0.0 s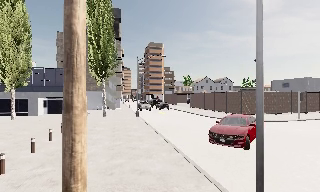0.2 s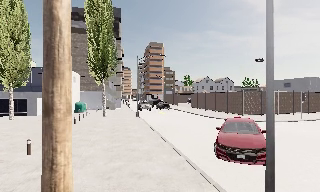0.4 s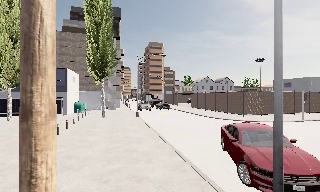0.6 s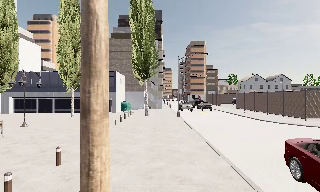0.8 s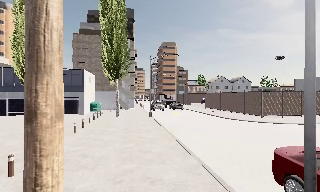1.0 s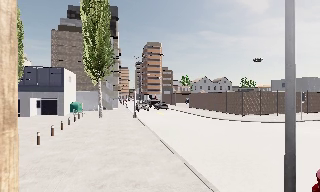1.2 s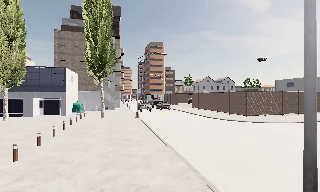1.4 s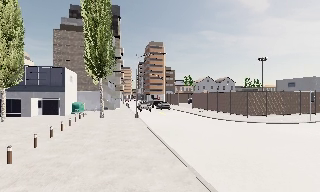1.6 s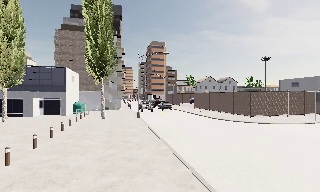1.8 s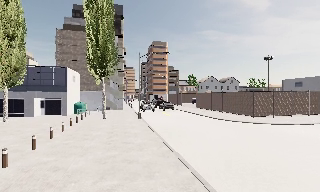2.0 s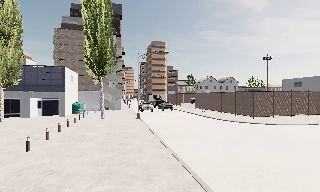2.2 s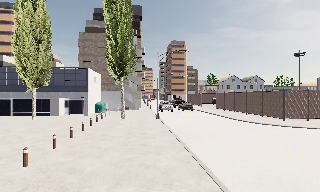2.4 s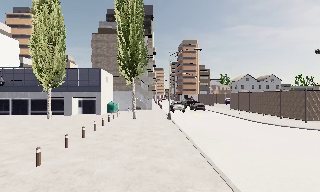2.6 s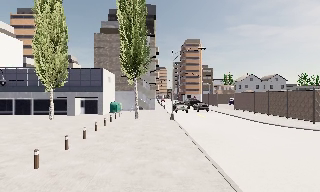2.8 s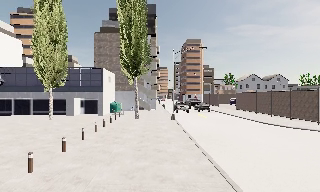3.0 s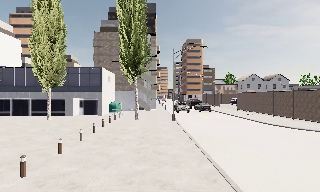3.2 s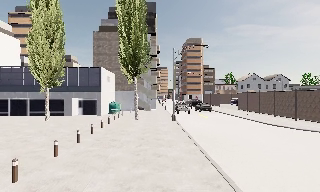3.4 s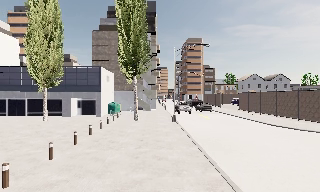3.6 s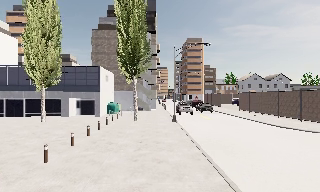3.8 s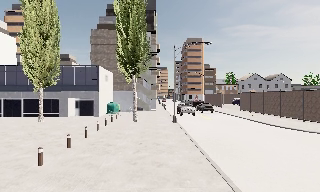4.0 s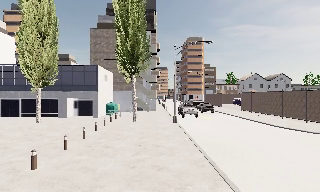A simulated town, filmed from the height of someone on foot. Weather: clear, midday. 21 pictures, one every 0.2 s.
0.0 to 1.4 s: The camera travels forward, about 1 m, so what stands in front looms larger.
1.4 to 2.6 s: The camera pans to its left, which is counterclockwise from overhead, by about 15 degrees. It travels forward, about 1.5 m, so what stands in front looms larger.
2.6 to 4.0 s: The camera travels forward, about 2 m, so what stands in front looms larger.
The film runs forward here.
